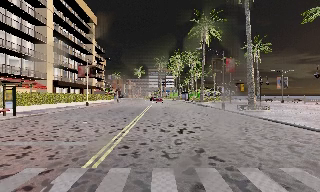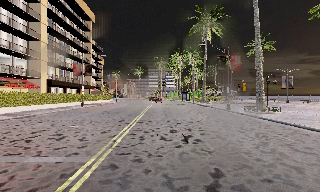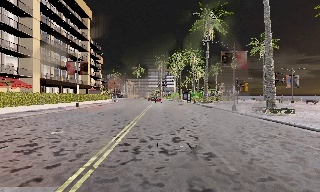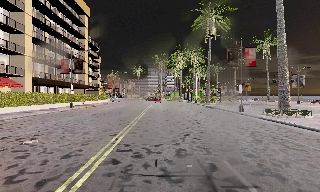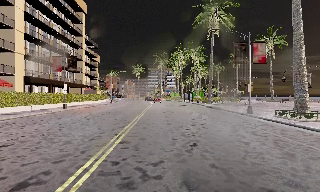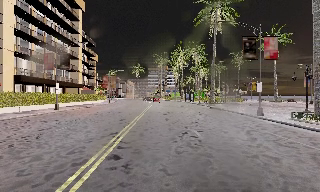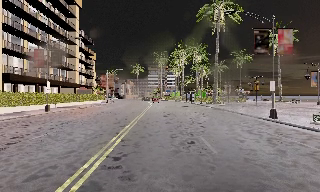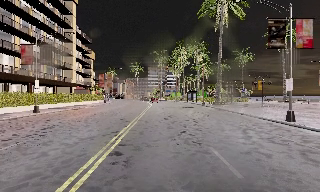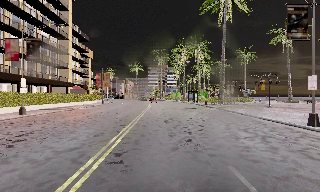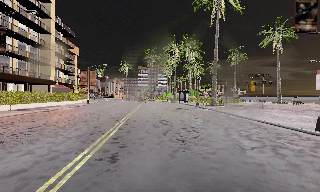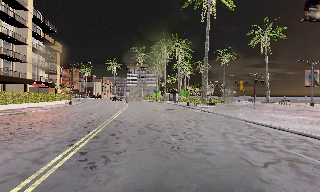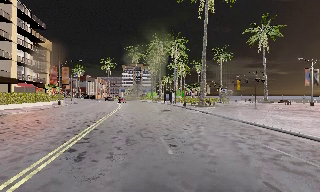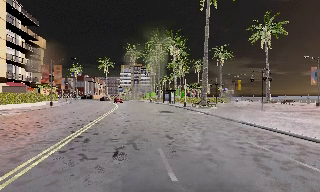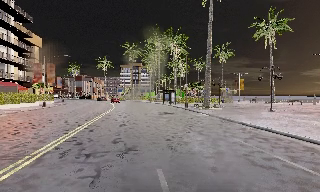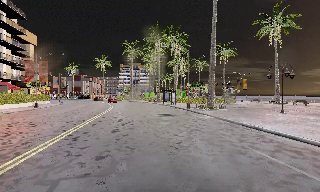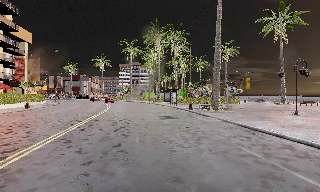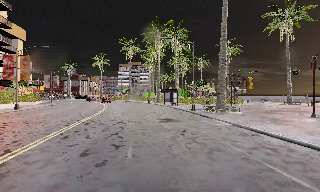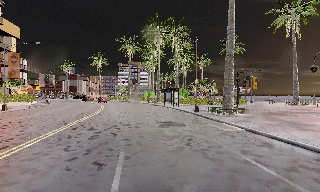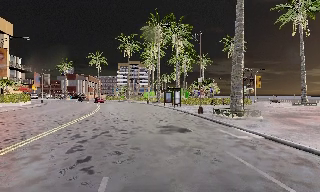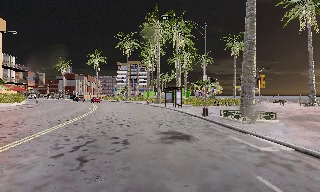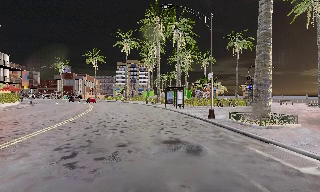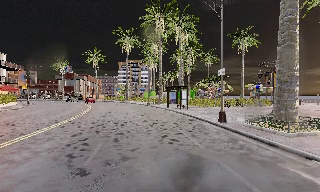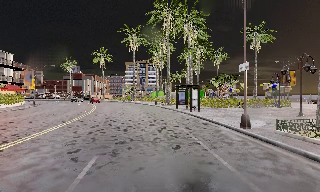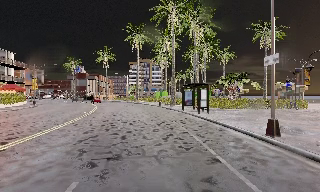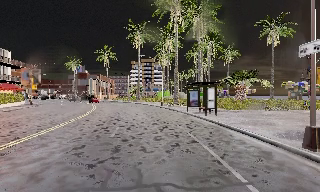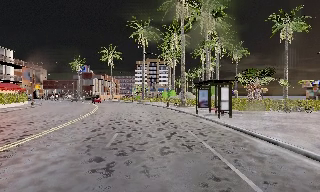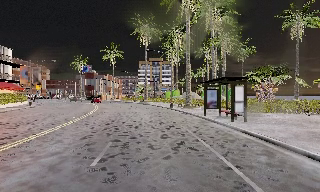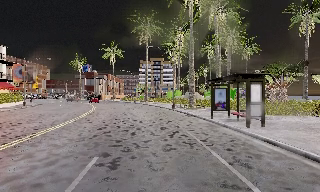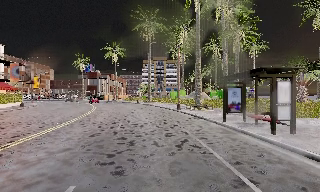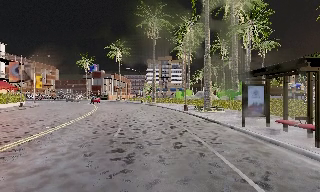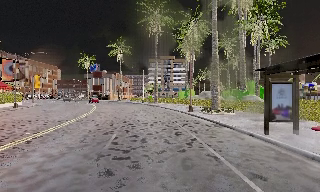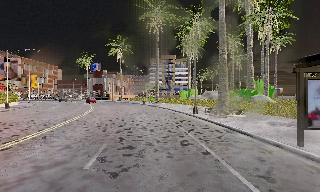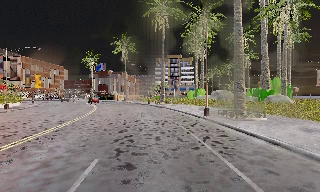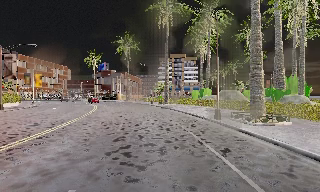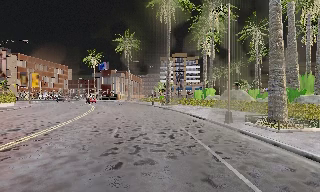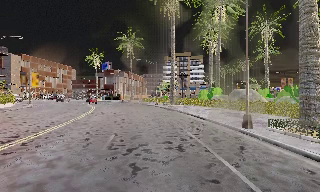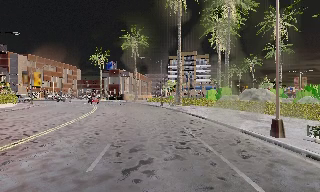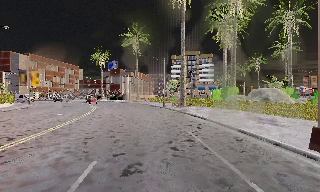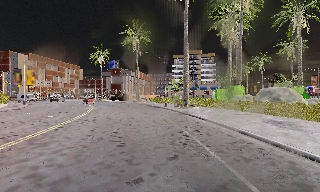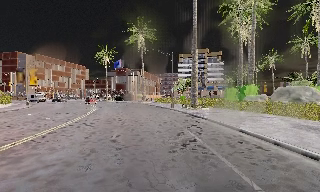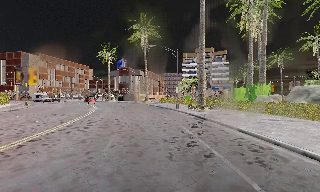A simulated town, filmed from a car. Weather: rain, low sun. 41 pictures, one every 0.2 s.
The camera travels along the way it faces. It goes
forward.
0.0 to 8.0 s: The scene slides to the right, as the camera pans about 15 degrees to its left. It travels forward, about 60 m, so what stands in front looms larger.
The film runs forward here.
